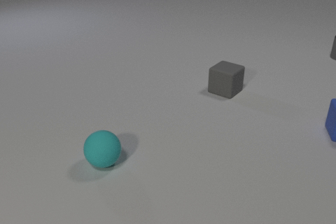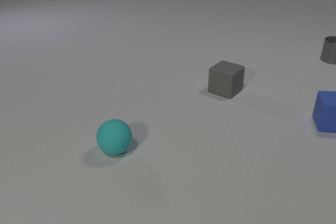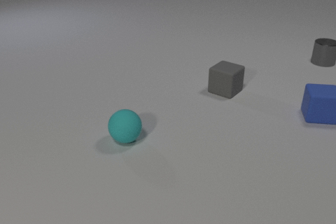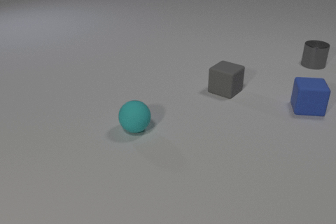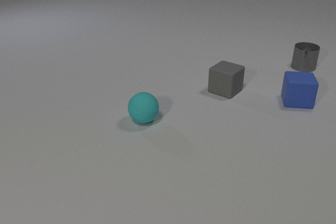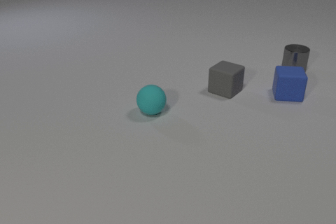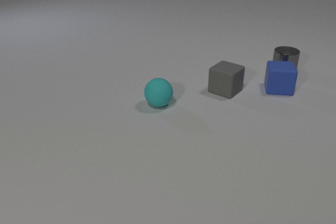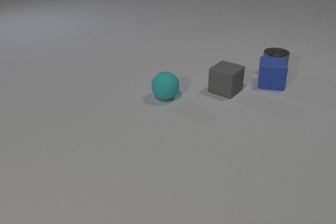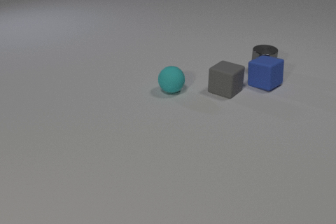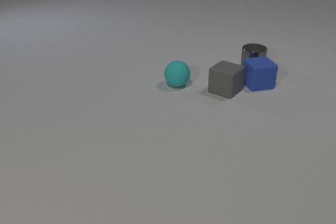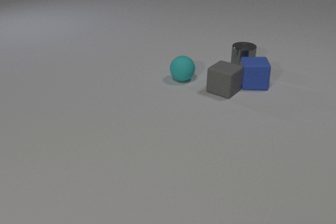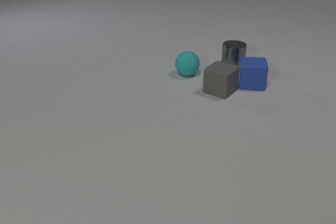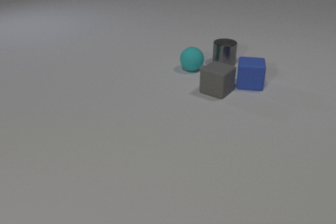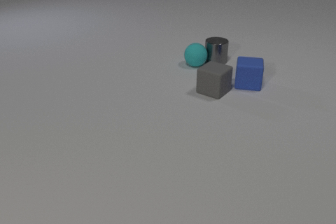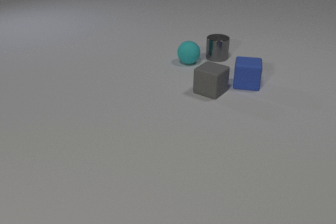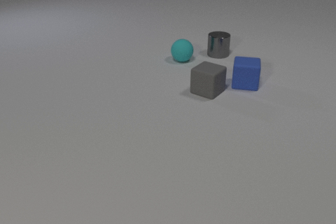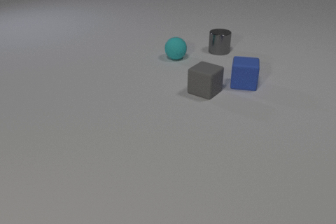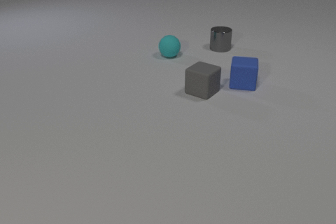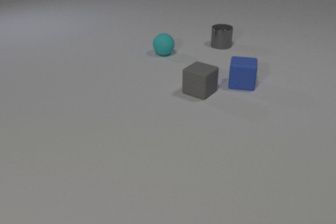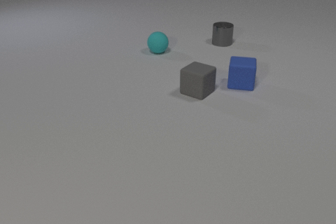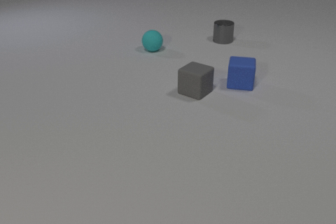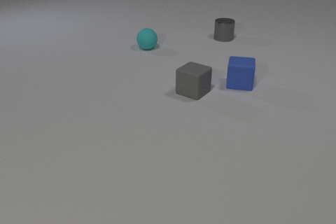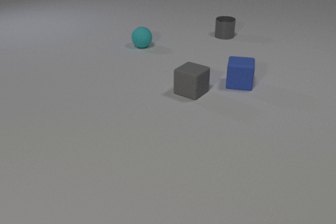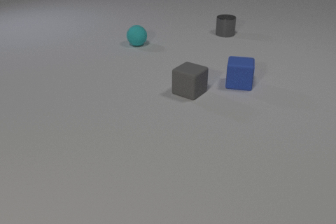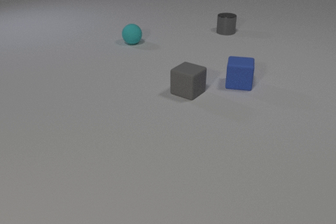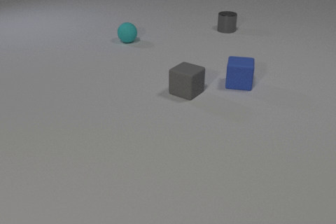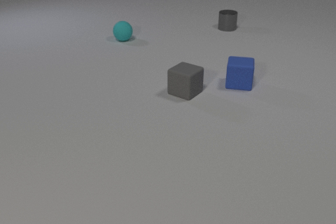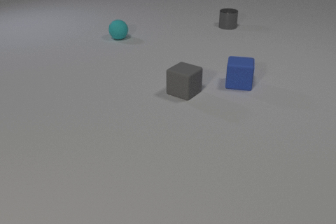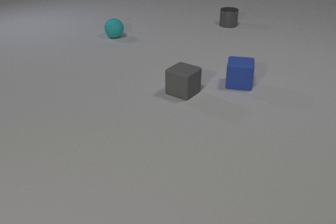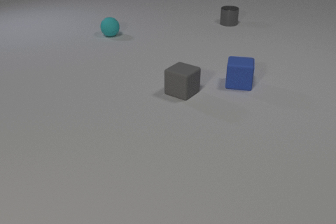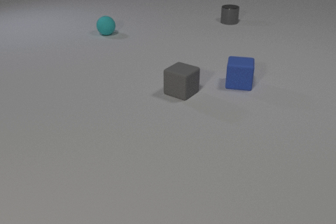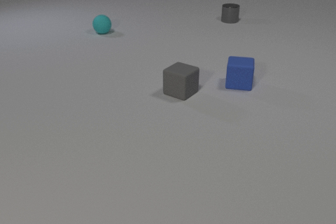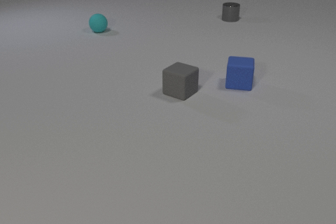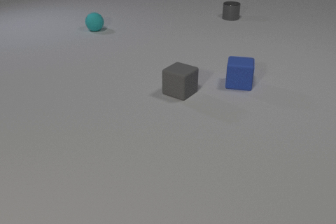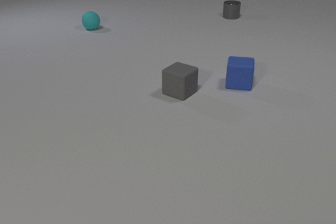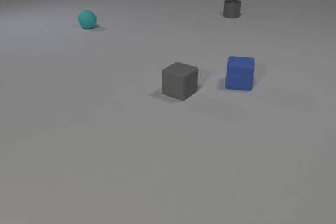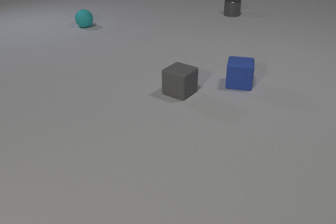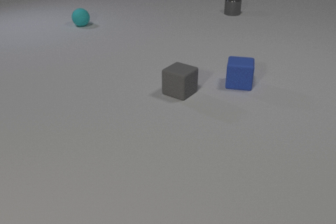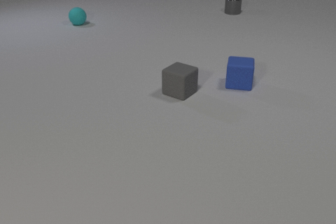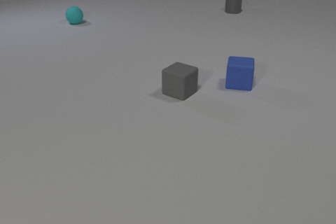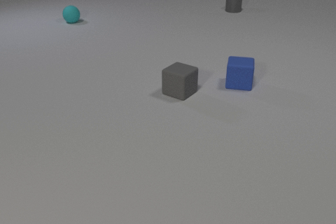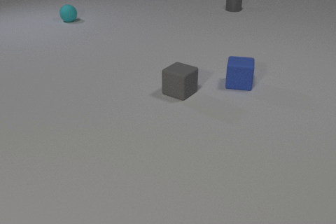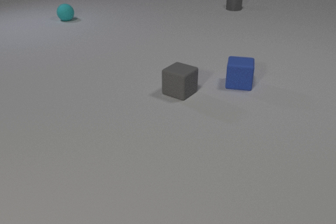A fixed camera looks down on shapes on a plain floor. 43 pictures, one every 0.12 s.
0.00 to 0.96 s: The gray metal cylinder slides to the left and toward the camera. The blue rubber cube slides to the left and away from the camera, spins clockwise seen from above by about 45 degrees, its near face sliding to the left. The cyan rubber sphere rolls away from the camera and to the right. The gray metal cylinder and the blue rubber cube collide.
0.96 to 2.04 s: The gray metal cylinder slides away from the camera and to the left. The blue rubber cube slides to the left, spins clockwise seen from above by about 60 degrees, its near face sliding to the left. The cyan rubber sphere rolls away from the camera. The gray rubber cube slides to the left. The blue rubber cube and the gray rubber cube collide. The gray metal cylinder and the cyan rubber sphere collide.
2.04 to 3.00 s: The gray metal cylinder slides away from the camera. The cyan rubber sphere rolls away from the camera and to the left. The gray rubber cube slides to the left.
3.00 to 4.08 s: The gray metal cylinder slides away from the camera. The cyan rubber sphere rolls away from the camera and to the left. The gray rubber cube slides to the left.
4.08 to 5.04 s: The gray metal cylinder slides away from the camera. The cyan rubber sphere rolls away from the camera and to the left.
What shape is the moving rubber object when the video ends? sphere.
How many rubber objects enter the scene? 0.
What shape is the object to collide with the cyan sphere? cylinder.
